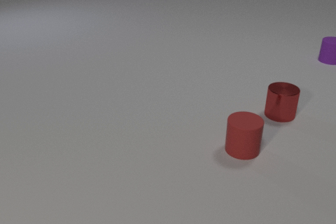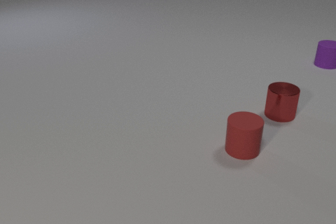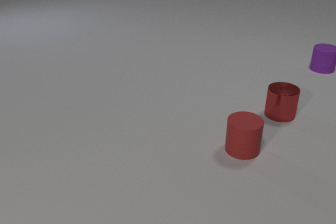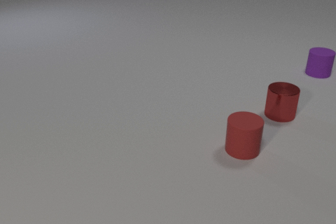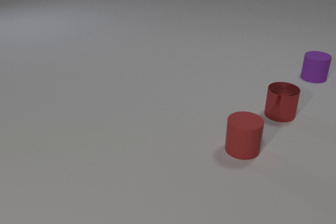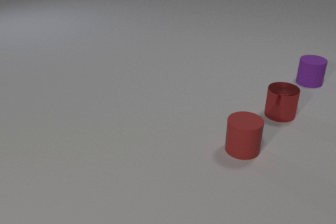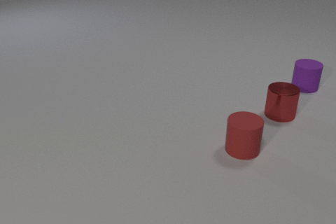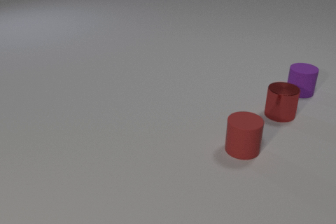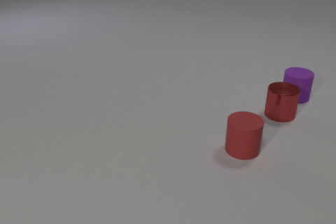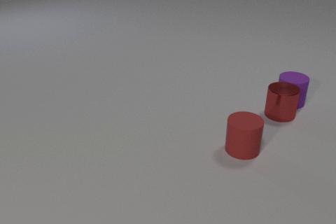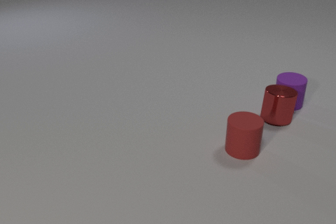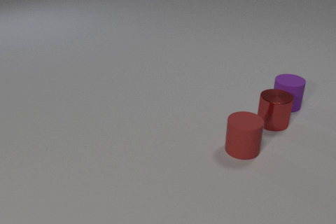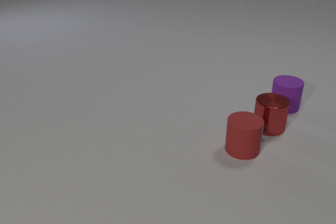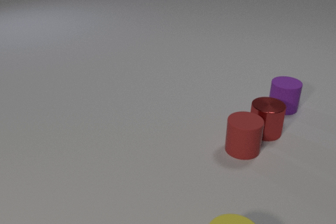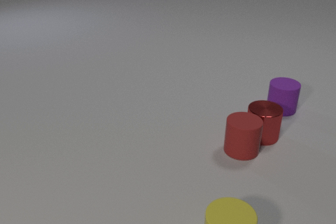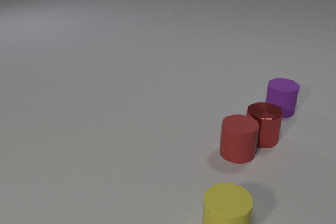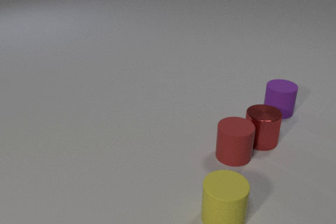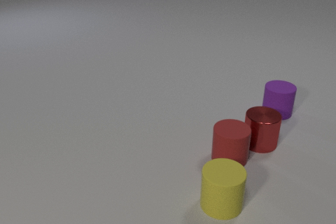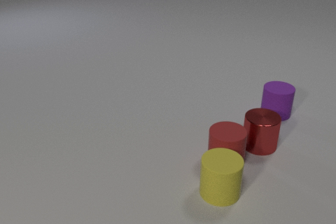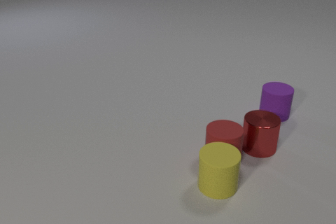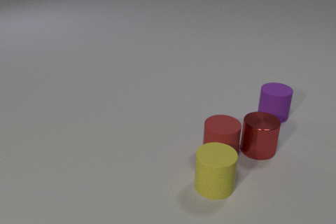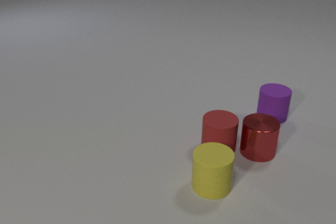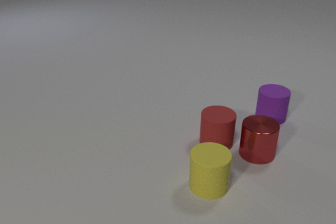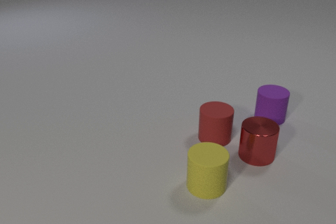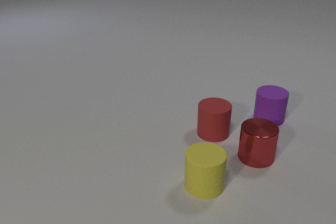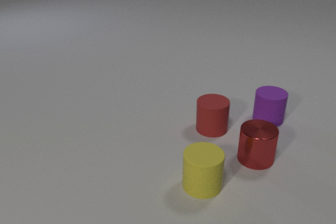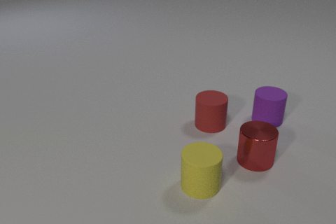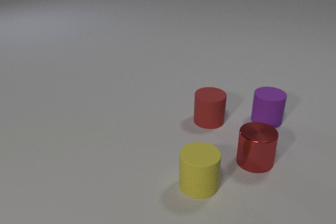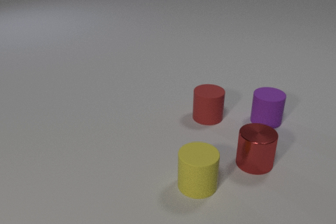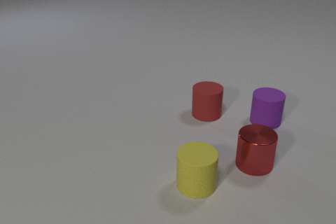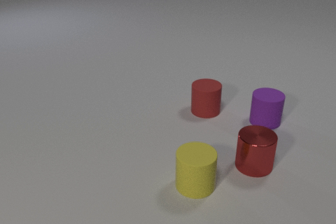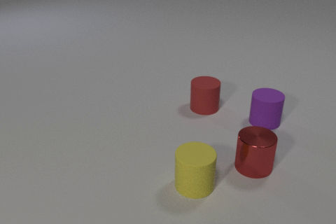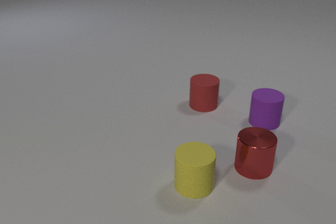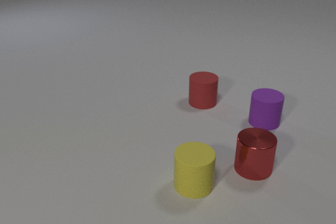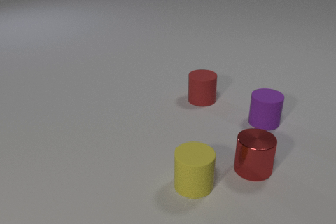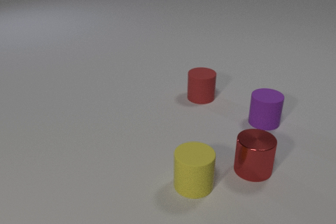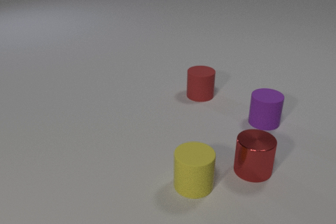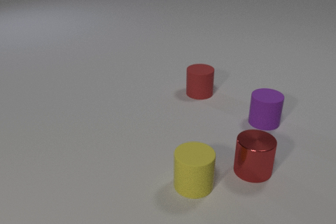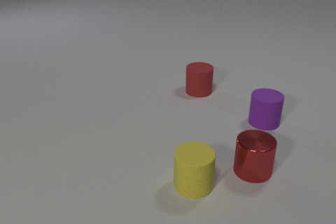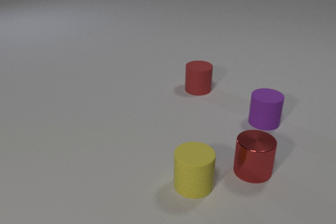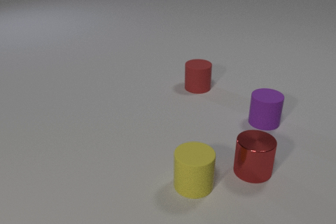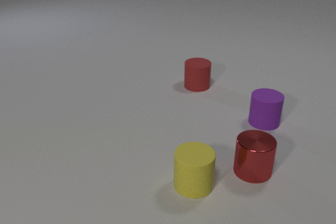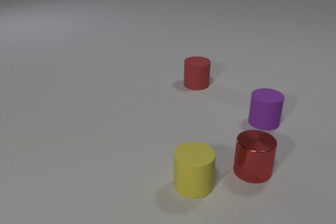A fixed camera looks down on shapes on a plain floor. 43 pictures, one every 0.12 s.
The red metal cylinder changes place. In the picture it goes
toward the camera.
The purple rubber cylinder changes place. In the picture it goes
toward the camera.
0.00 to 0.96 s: The purple rubber cylinder slides toward the camera.
0.96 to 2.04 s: The purple rubber cylinder slides toward the camera and to the left. The red metal cylinder slides toward the camera. The red rubber cylinder slides toward the camera and to the left. The yellow rubber cylinder comes in at the bottom edge, slides away from the camera. The purple rubber cylinder and the red metal cylinder collide. The red metal cylinder and the red rubber cylinder collide.
2.04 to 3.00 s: The purple rubber cylinder slides toward the camera and to the left. The red metal cylinder slides toward the camera. The red rubber cylinder slides away from the camera. The yellow rubber cylinder slides away from the camera and to the left. The red rubber cylinder and the yellow rubber cylinder collide.
3.00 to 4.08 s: The purple rubber cylinder slides toward the camera. The red metal cylinder slides toward the camera. The red rubber cylinder slides away from the camera. The yellow rubber cylinder slides to the left.
4.08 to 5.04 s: The red rubber cylinder slides away from the camera.
Are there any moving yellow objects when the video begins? no.
What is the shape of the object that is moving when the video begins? cylinder.
What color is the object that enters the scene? yellow.
